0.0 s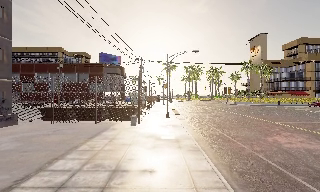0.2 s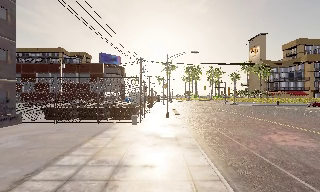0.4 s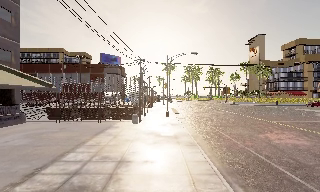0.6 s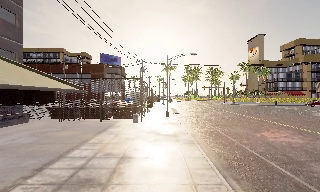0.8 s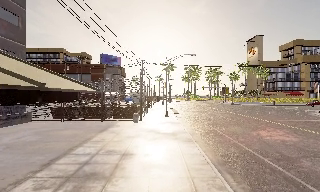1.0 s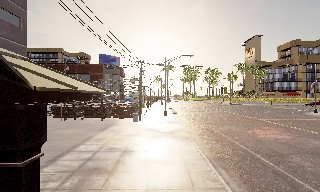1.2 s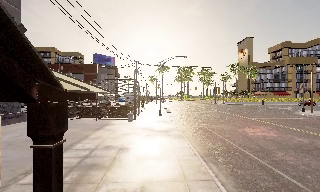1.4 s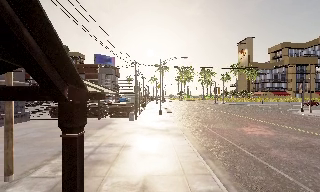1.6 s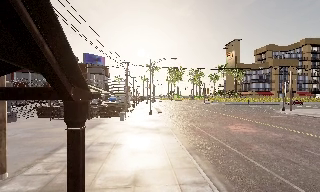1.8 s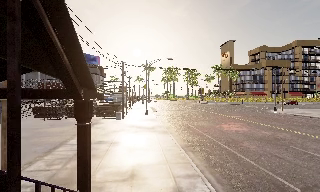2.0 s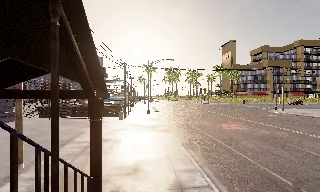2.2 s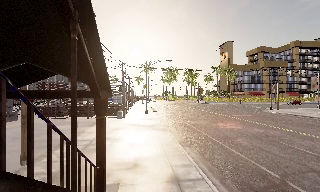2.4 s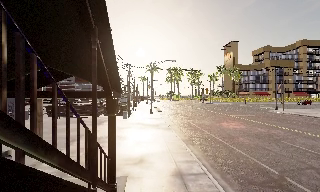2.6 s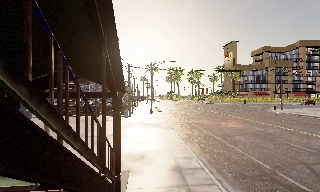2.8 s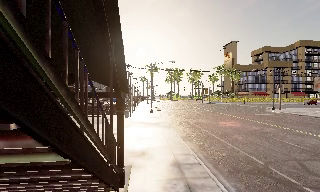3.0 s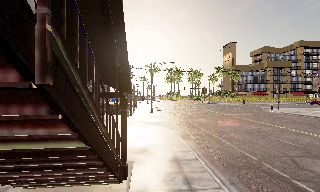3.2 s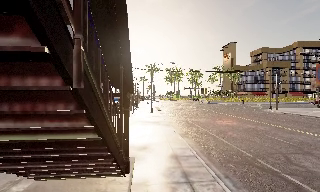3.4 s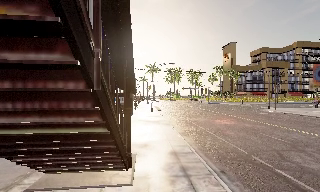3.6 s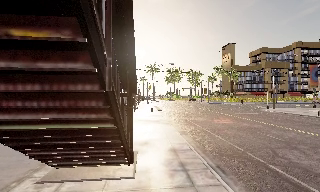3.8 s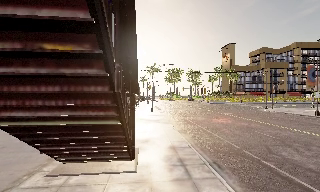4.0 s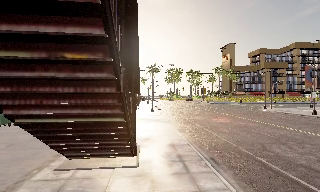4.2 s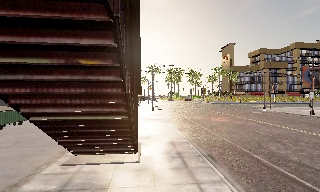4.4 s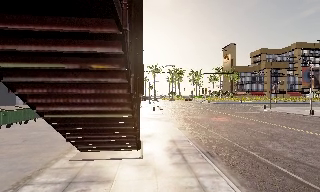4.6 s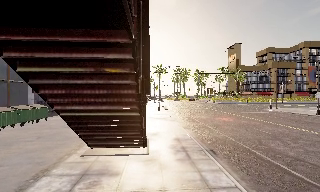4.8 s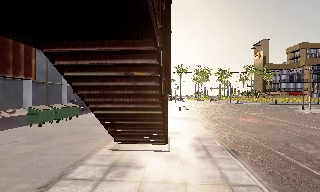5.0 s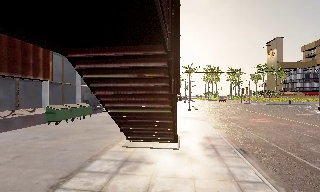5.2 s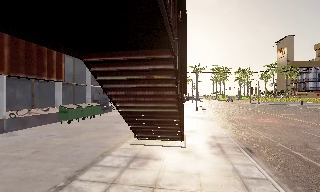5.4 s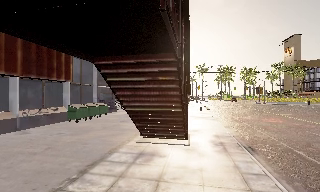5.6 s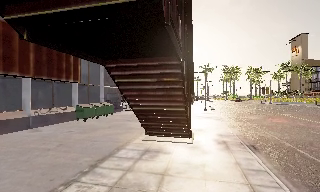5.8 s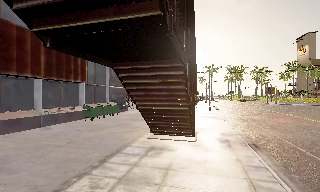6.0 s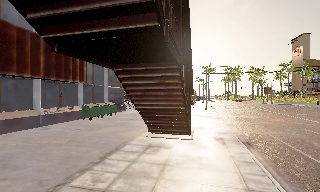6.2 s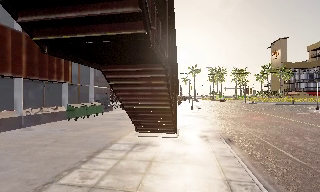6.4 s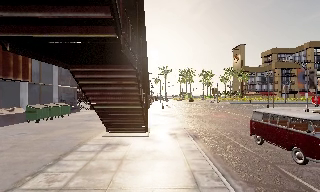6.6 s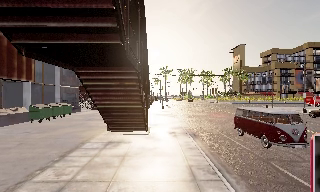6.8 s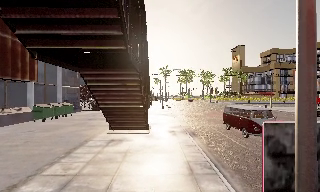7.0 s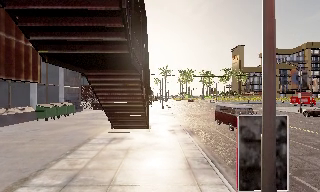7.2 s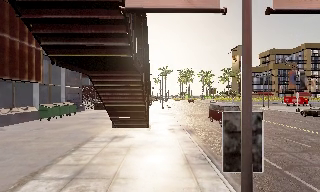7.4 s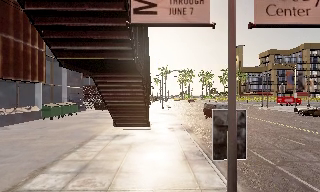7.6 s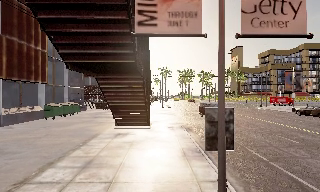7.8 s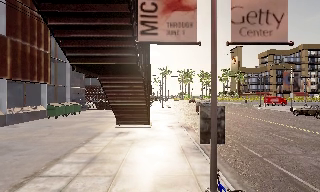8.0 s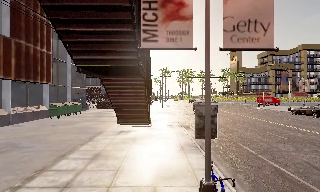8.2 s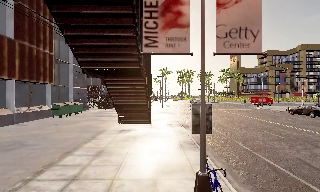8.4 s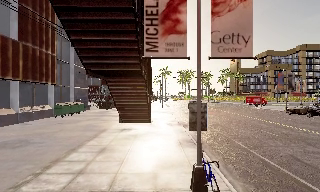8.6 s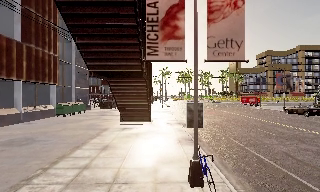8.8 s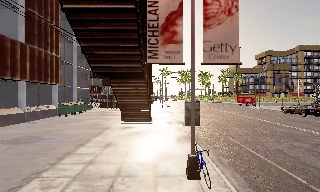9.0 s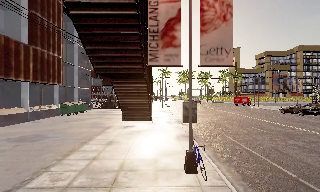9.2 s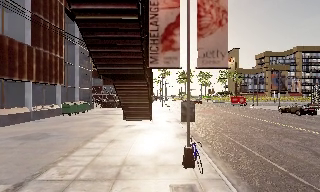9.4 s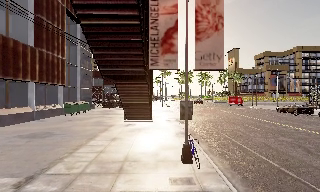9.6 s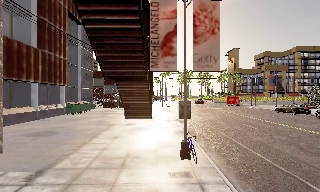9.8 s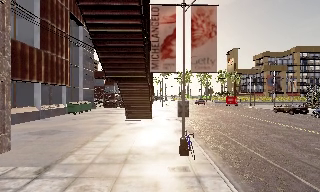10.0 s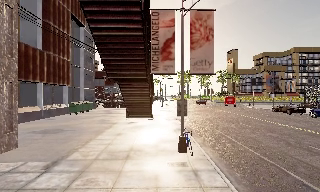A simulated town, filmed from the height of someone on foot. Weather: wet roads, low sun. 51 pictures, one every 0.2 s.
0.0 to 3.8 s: The camera travels backward, about 7 m, so what stands in front gets smaller.
3.8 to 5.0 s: The scene slides to the right, as the camera pans about 15 degrees to its left. It travels backward, about 2.5 m, so what stands in front gets smaller.
5.0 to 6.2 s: The camera travels backward, about 2 m, so what stands in front gets smaller.
6.2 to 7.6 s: The camera swings to its right by about 10 degrees, and the scene slides to the left. It travels backward, about 2.5 m, so what stands in front gets smaller.
7.6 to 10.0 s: The camera travels backward, about 4.5 m, so what stands in front gets smaller.
The film runs backward here.
